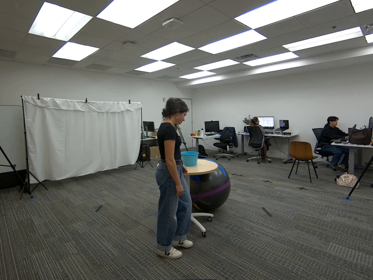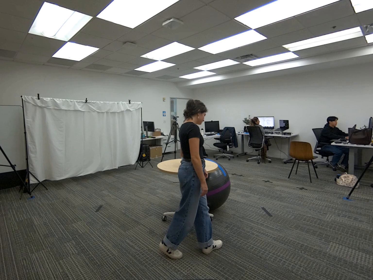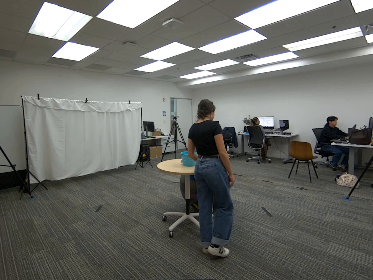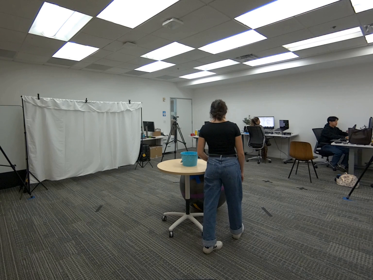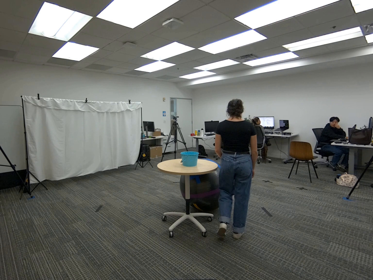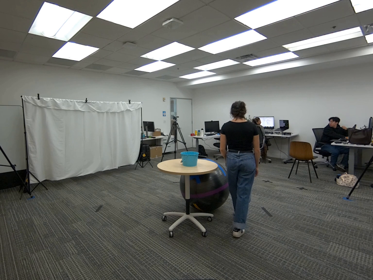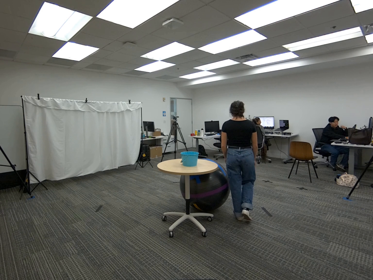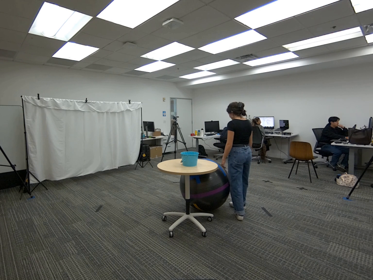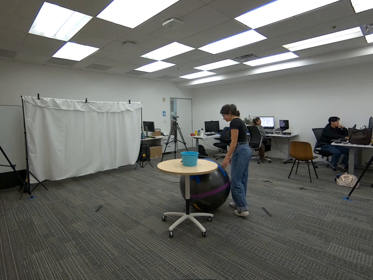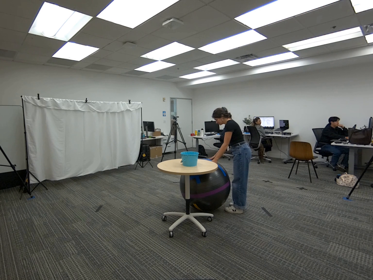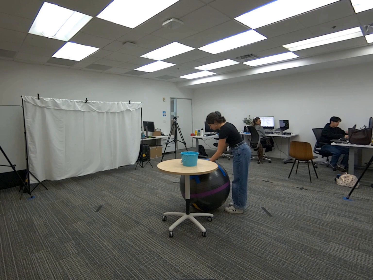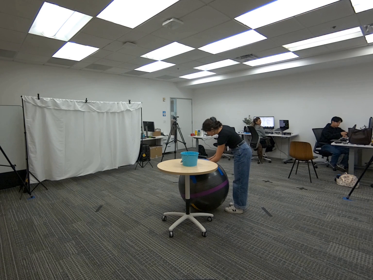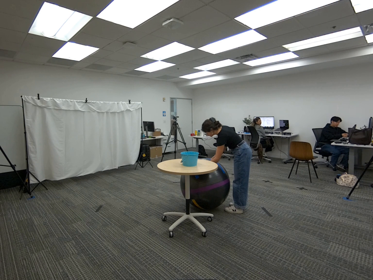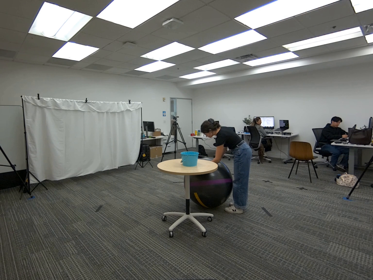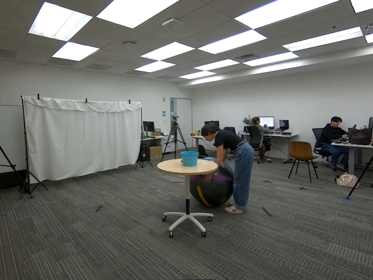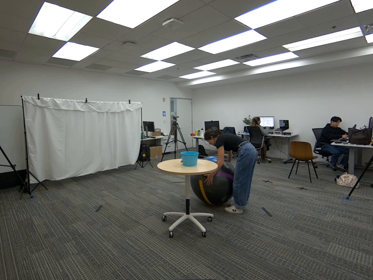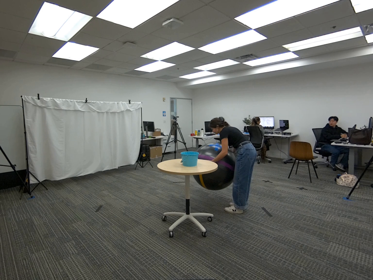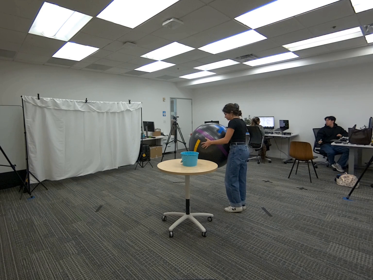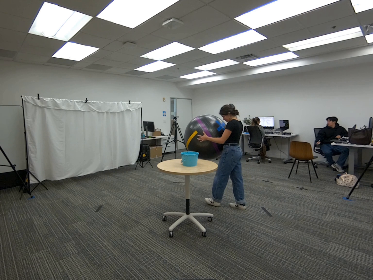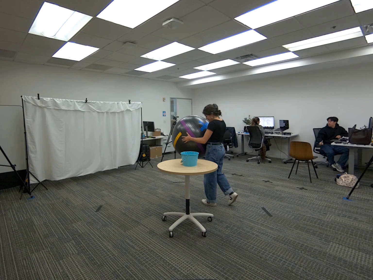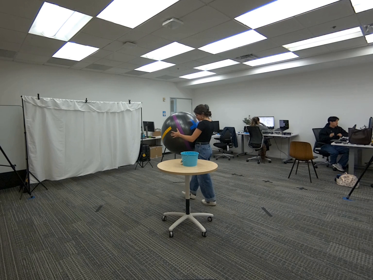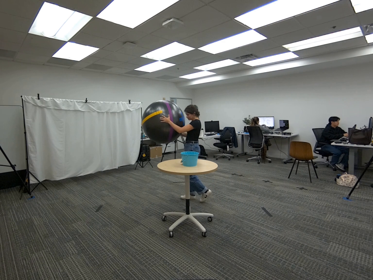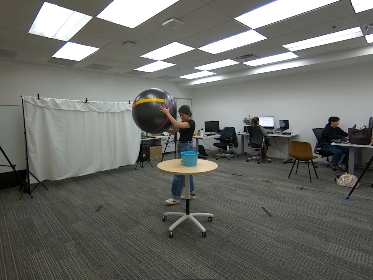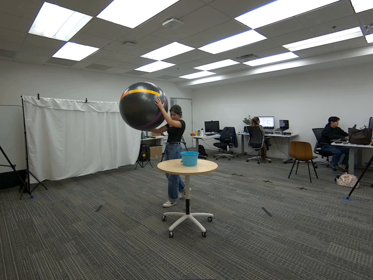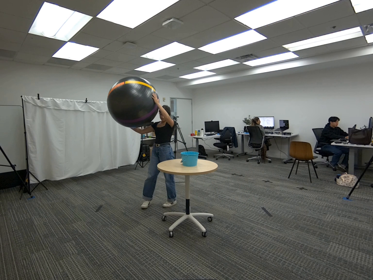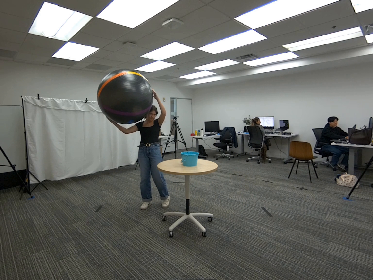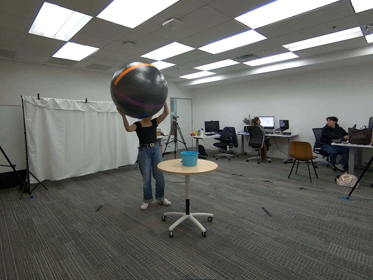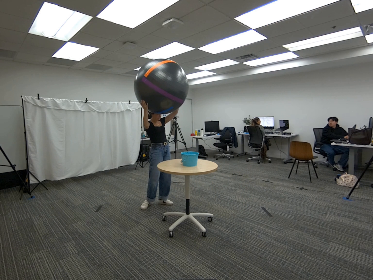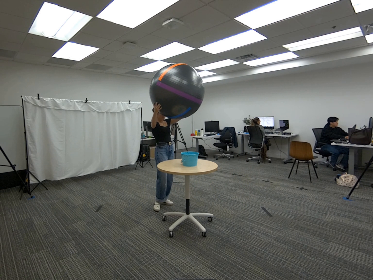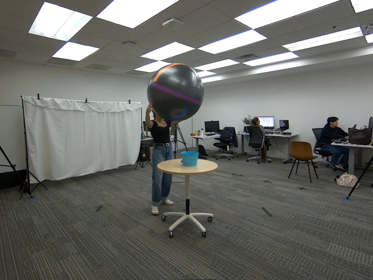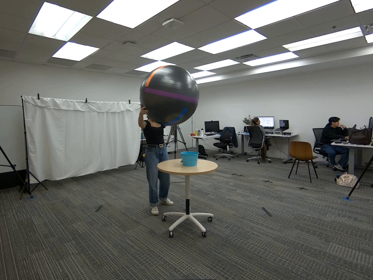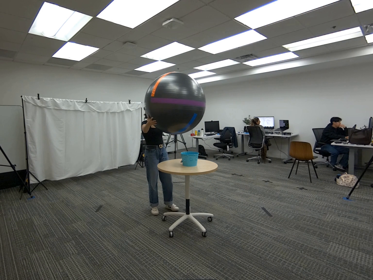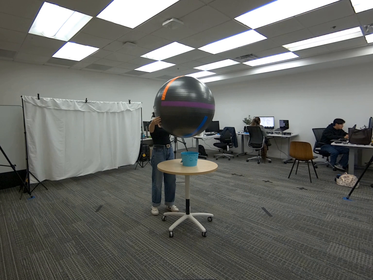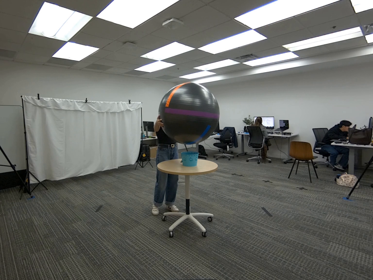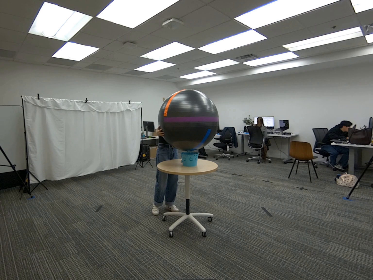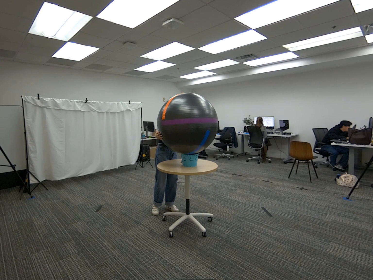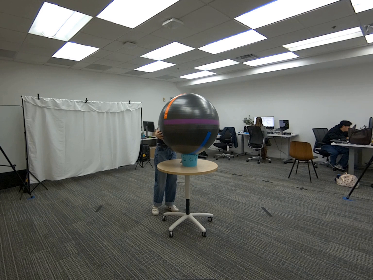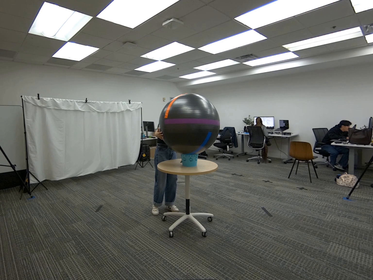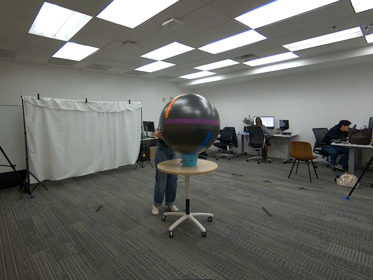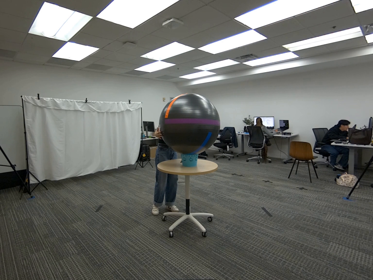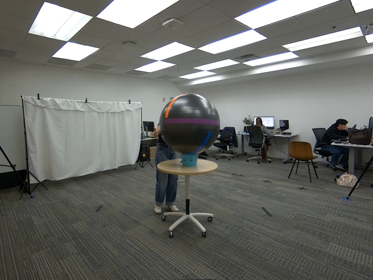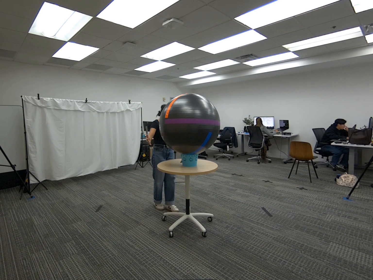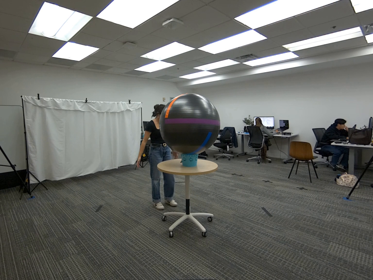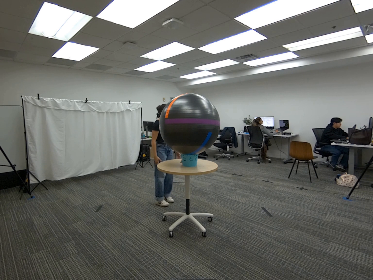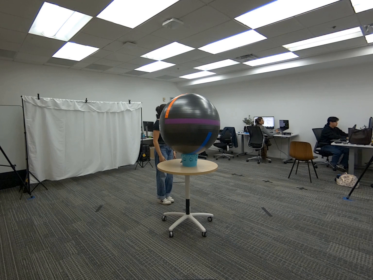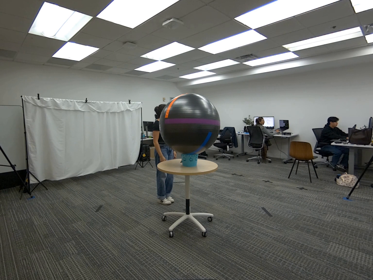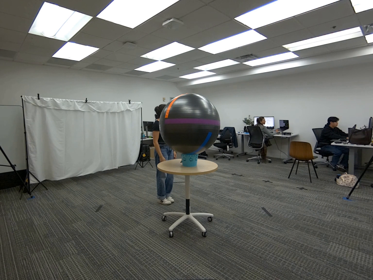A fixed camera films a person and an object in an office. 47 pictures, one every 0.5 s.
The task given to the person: Walk over to the yoga ball on the floor and place on the round table on top of the blue basket.
